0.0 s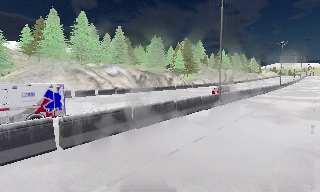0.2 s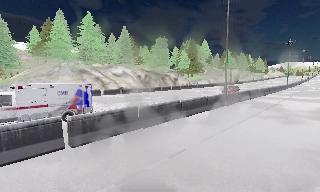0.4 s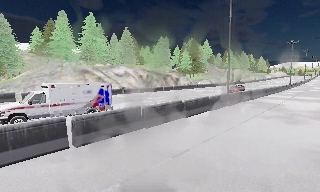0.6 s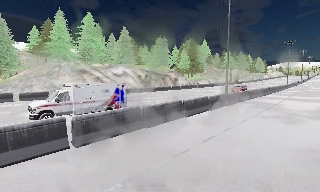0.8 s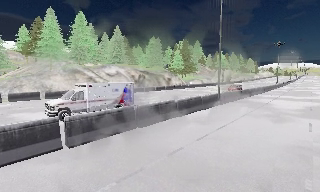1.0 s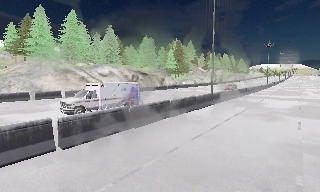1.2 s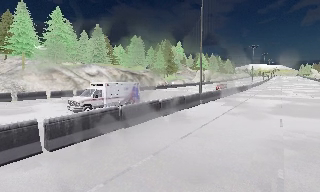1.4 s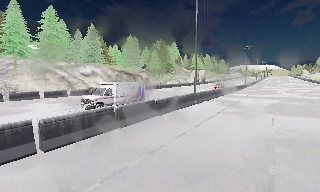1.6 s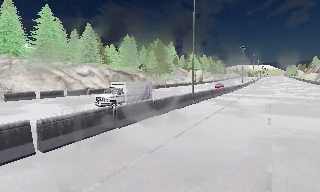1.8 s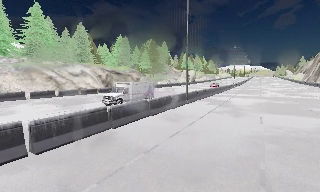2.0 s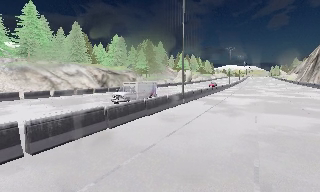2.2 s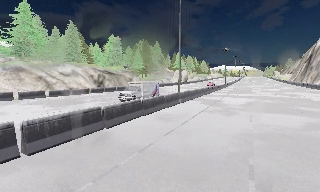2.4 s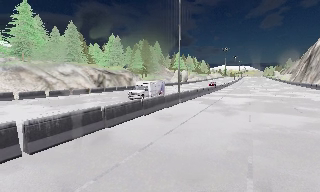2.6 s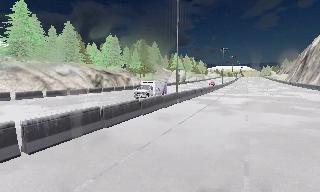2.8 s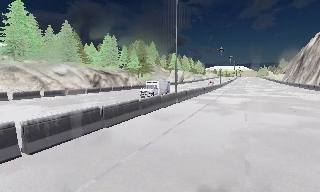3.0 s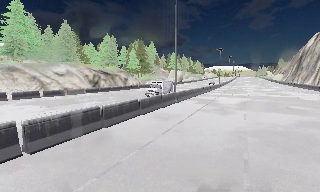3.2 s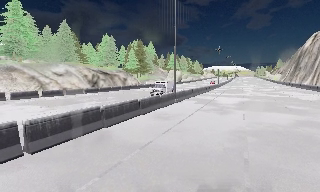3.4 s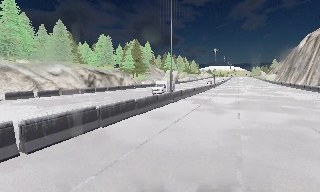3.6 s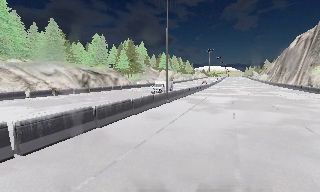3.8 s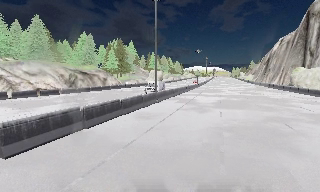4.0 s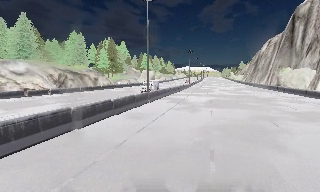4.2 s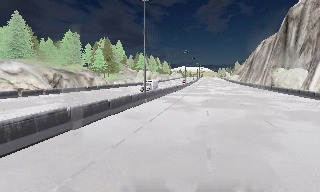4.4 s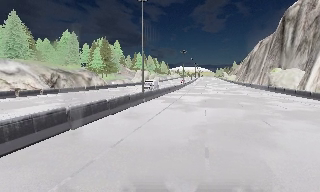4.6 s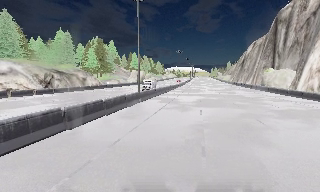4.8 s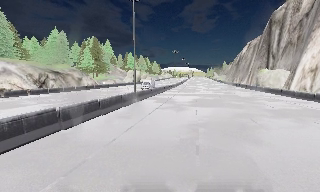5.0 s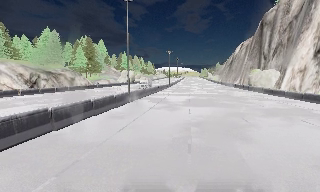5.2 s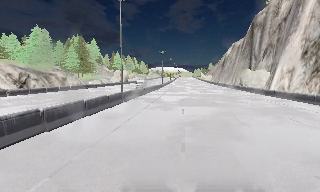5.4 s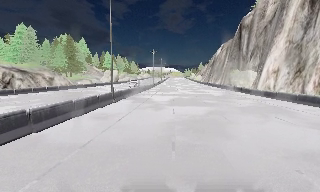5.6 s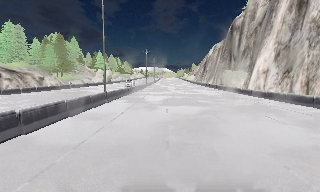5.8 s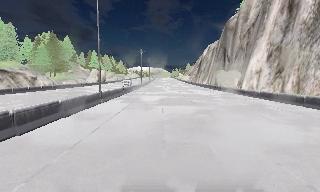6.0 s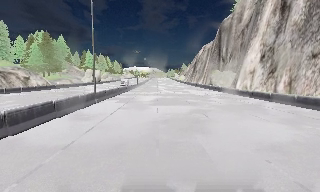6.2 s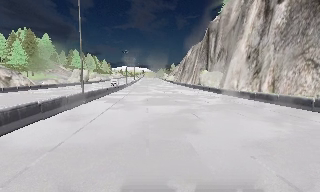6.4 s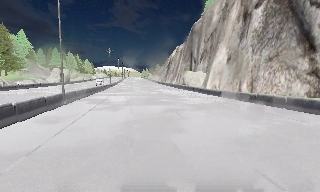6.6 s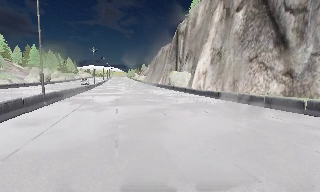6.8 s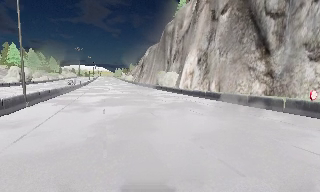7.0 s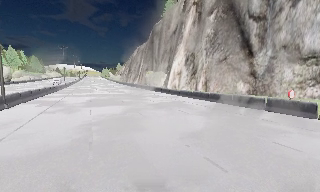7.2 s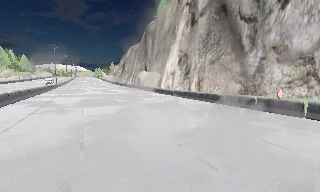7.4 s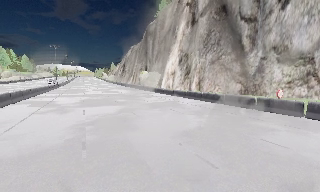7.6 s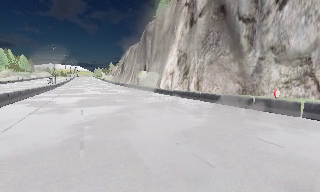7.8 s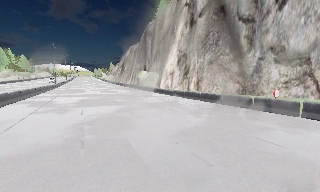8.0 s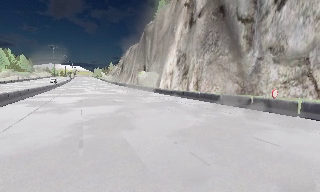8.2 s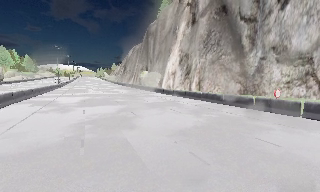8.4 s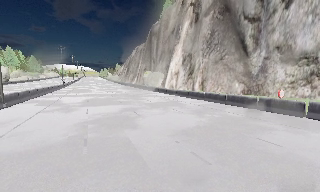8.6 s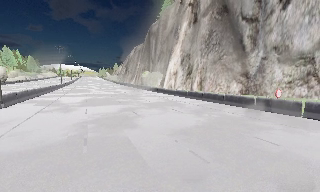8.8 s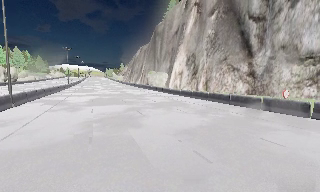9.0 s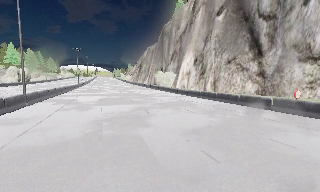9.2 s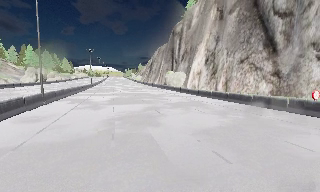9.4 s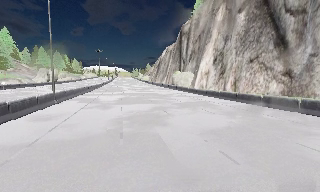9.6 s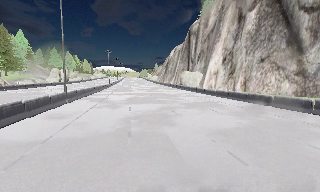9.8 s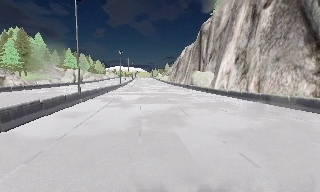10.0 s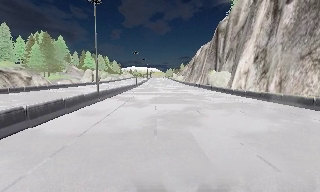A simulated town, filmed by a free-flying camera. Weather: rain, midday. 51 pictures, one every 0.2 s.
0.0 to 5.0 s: The camera pans to its right, which is clockwise from overhead, by about 35 degrees. It travels backward and to its left, about 1.5 m.
5.0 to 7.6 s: The scene slides to the left, as the camera pans about 35 degrees to its right. It travels backward, about 1 m.
7.6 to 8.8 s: The camera shifts only a little, or ends up much as it began.
8.8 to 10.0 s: The camera swings to its left by about 20 degrees, and the scene slides to the right.
The film runs backward here.
